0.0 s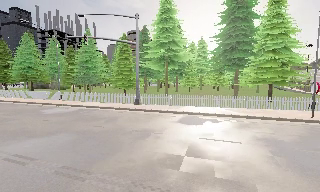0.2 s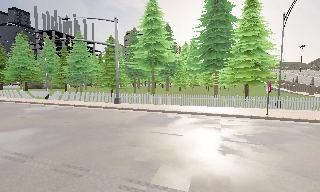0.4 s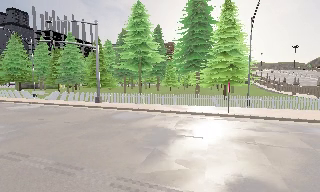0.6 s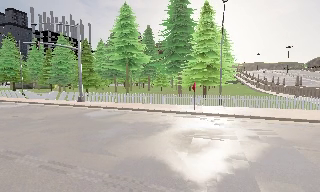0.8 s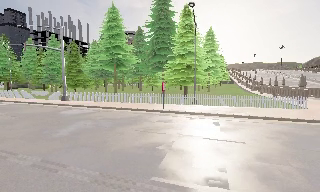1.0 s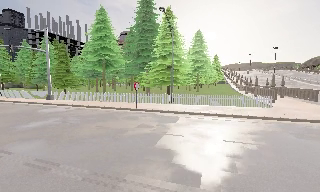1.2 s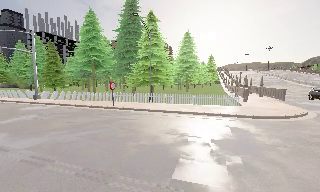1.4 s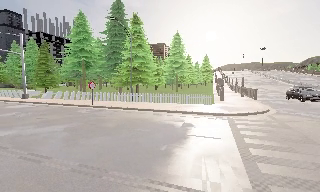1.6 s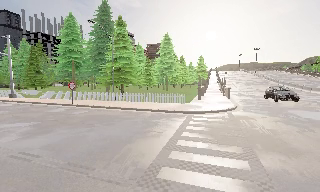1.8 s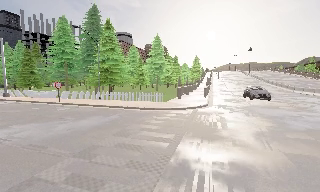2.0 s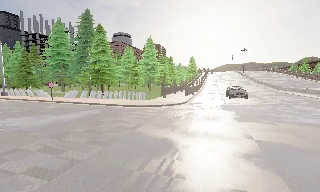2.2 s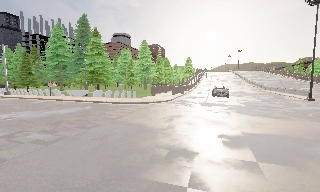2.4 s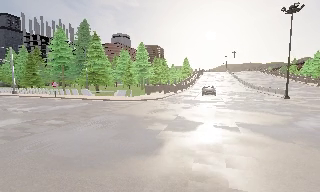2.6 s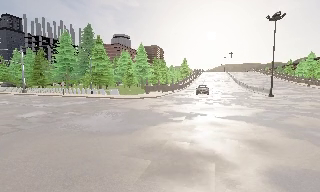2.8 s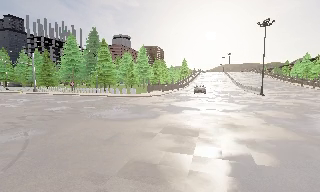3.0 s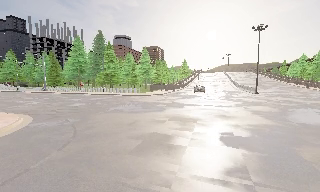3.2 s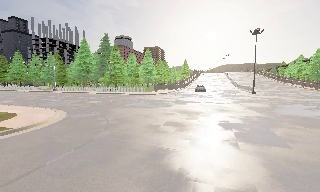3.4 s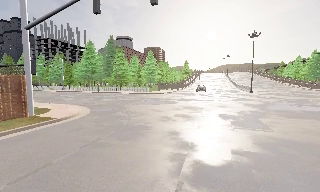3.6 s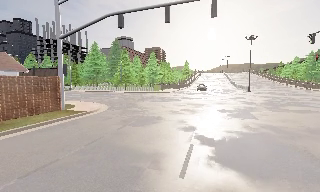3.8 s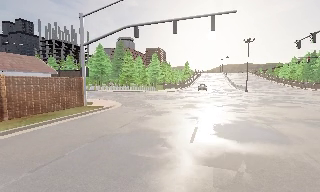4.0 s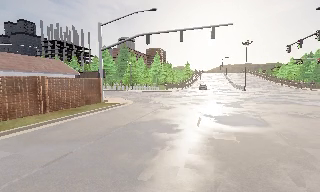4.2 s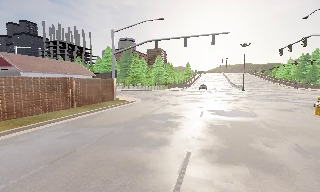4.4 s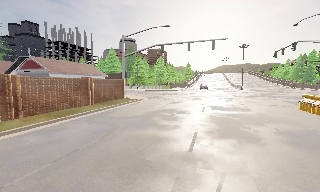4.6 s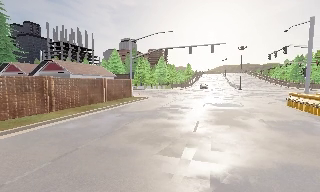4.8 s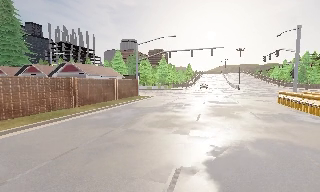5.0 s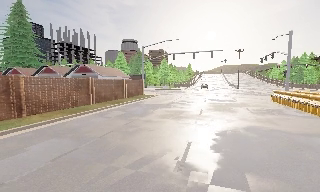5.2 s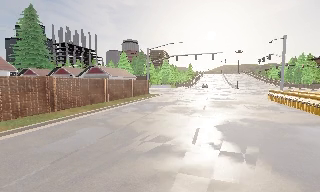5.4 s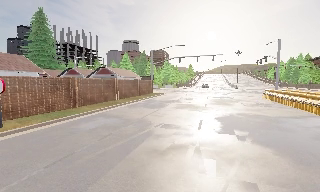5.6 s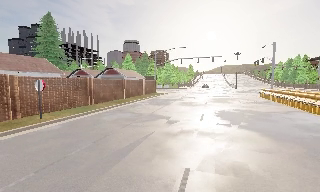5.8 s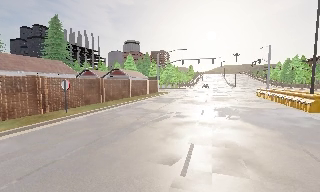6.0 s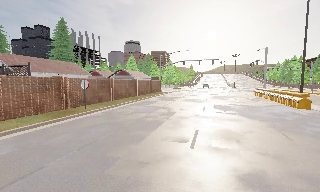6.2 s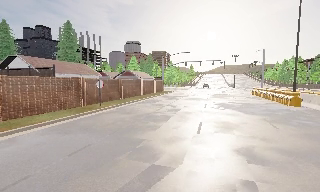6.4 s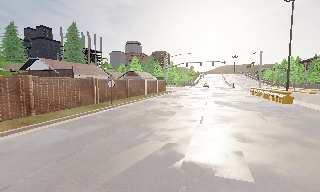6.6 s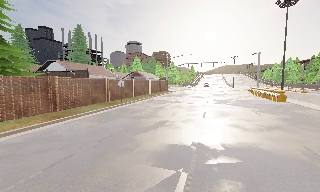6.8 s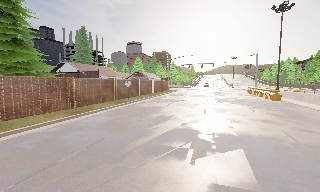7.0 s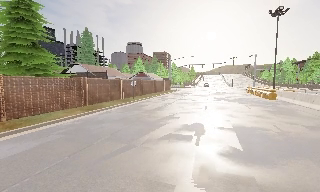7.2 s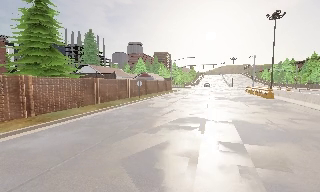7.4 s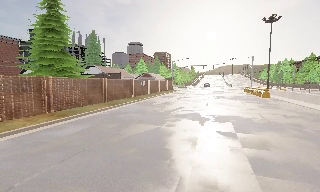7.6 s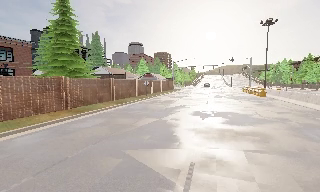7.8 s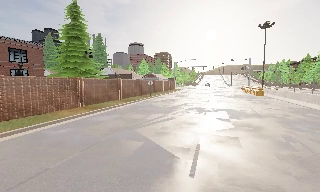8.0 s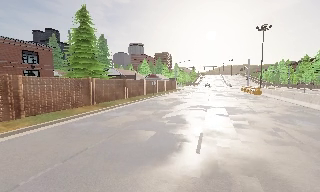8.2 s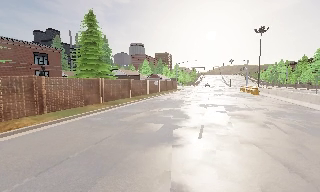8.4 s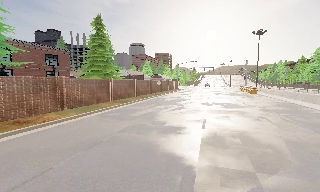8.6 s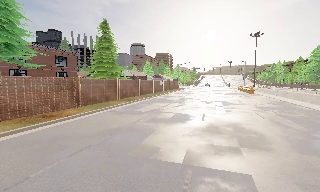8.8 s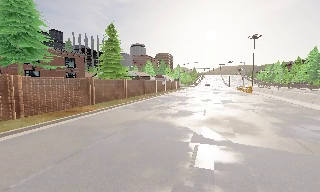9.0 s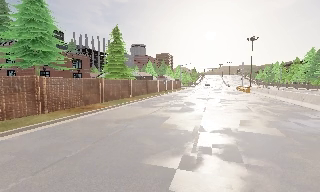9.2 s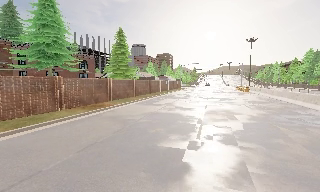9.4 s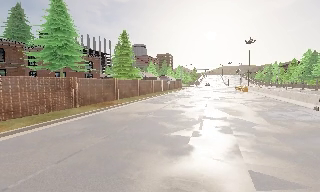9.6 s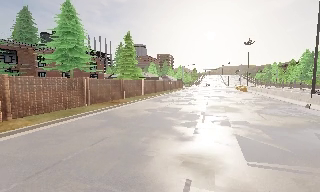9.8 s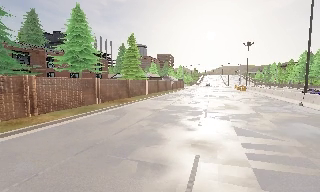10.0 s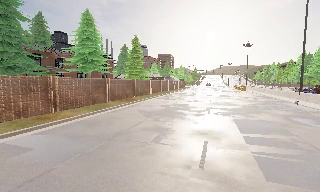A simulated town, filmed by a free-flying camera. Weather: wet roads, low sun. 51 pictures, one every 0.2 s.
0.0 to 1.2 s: The camera travels to its right, about 13 m, so close, fixed things drift to the left.
1.2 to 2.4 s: The camera travels to its right and backward, about 14 m, so close, fixed things drift to the left.
2.4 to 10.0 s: The camera travels backward, about 65 m, so what stands in front gets smaller. It loses speed.
The film runs forward here.
